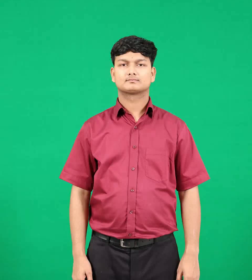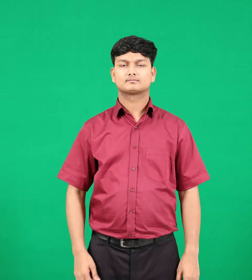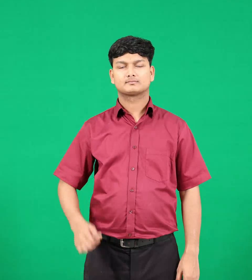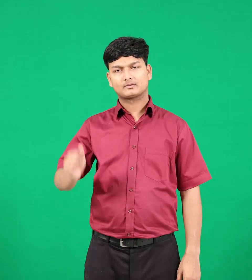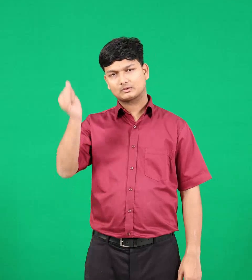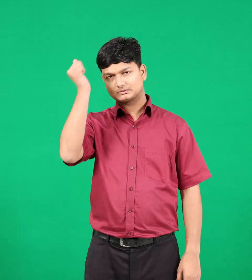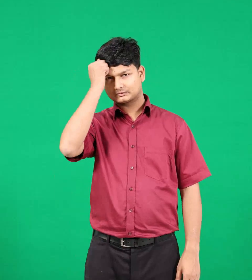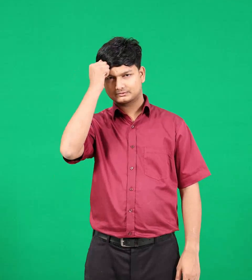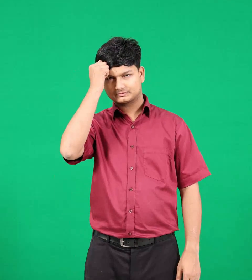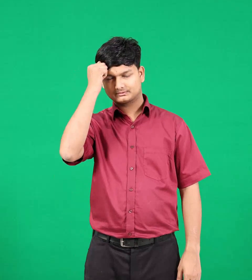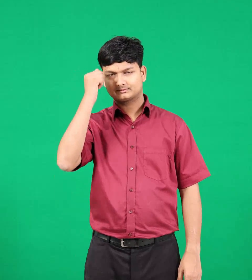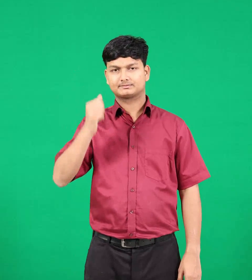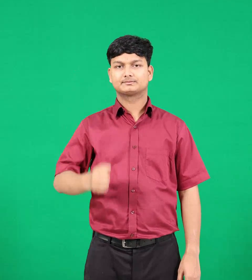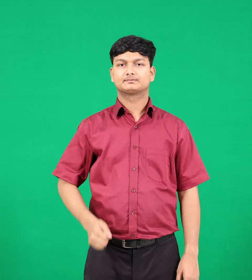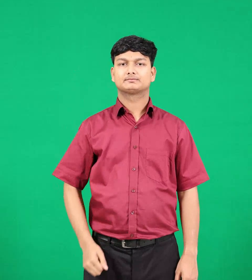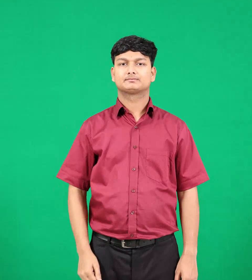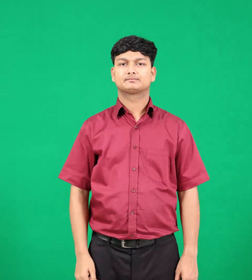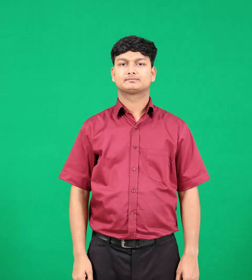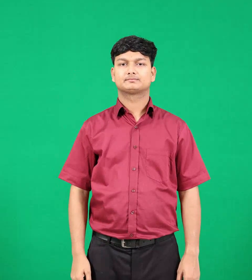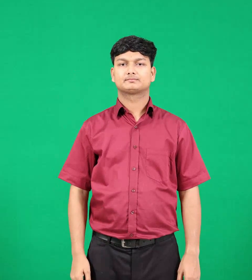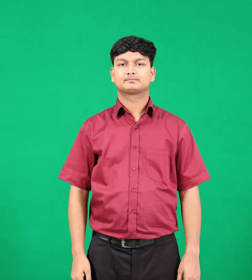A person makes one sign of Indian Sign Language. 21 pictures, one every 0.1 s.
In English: dumb
